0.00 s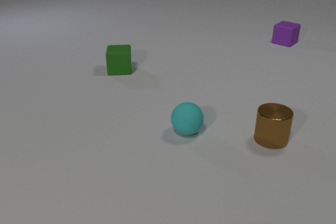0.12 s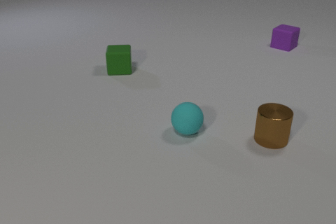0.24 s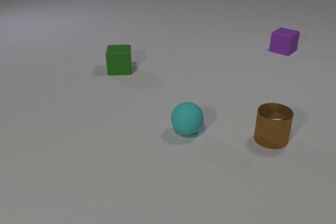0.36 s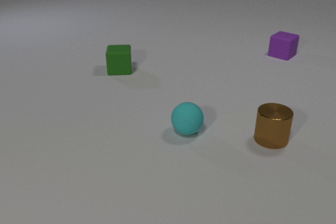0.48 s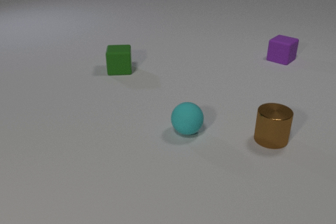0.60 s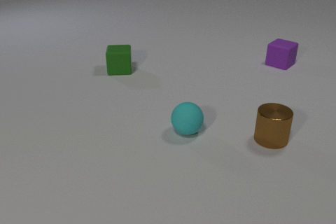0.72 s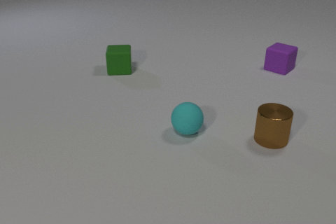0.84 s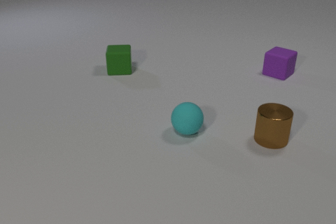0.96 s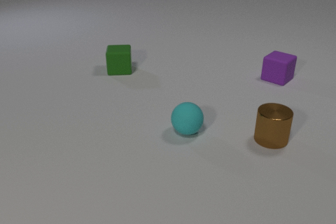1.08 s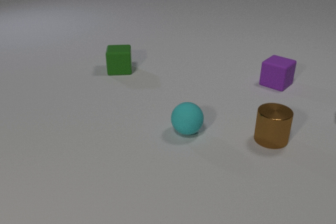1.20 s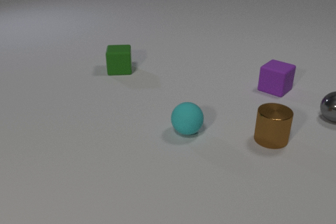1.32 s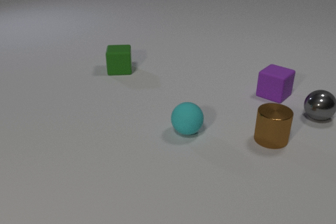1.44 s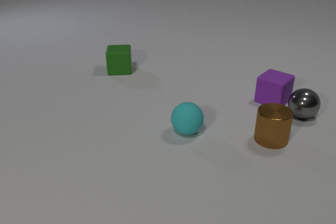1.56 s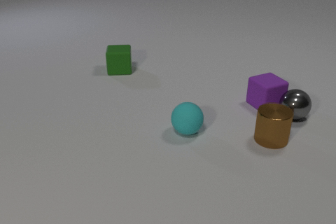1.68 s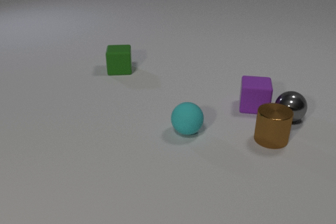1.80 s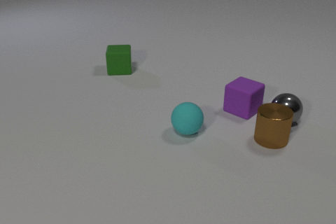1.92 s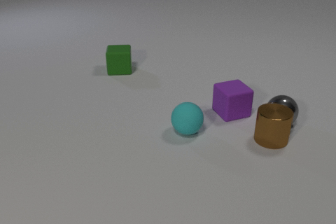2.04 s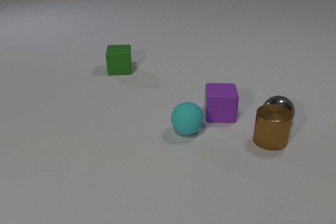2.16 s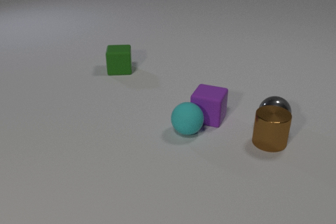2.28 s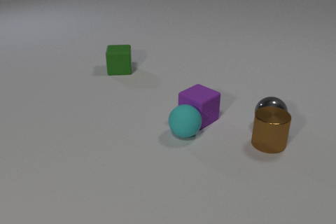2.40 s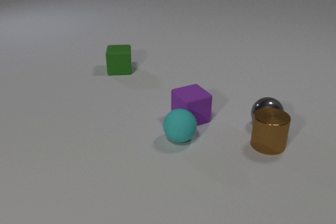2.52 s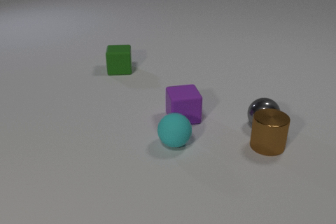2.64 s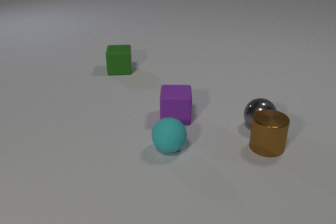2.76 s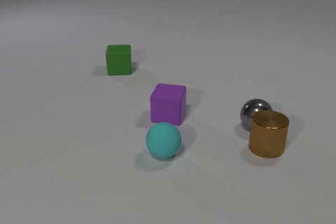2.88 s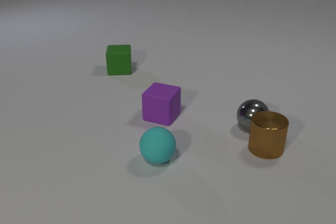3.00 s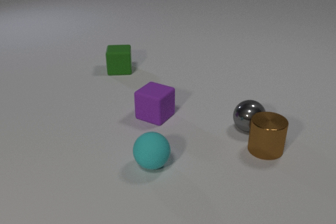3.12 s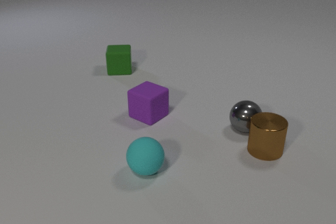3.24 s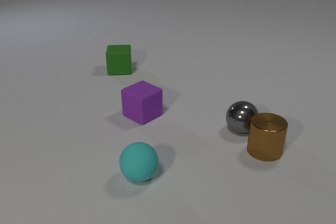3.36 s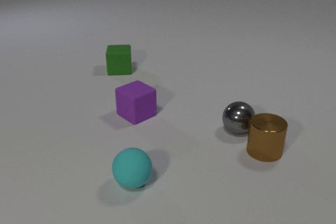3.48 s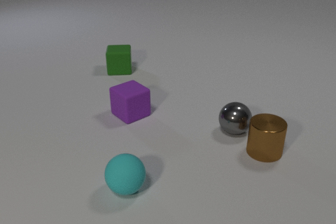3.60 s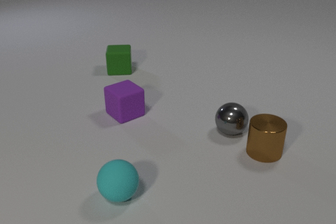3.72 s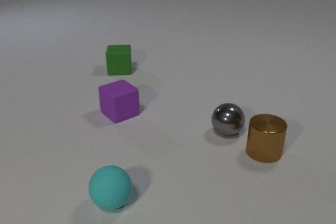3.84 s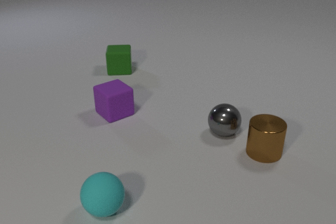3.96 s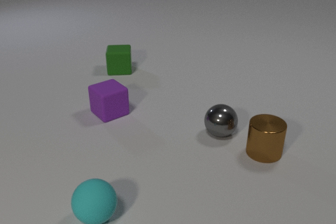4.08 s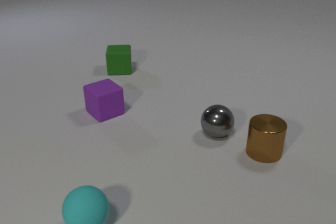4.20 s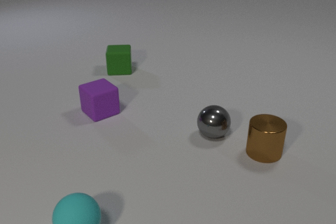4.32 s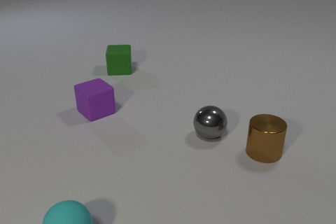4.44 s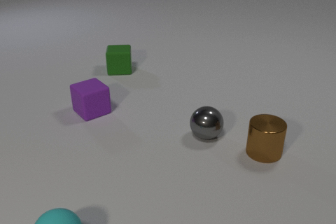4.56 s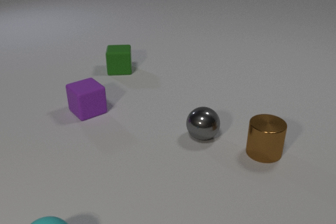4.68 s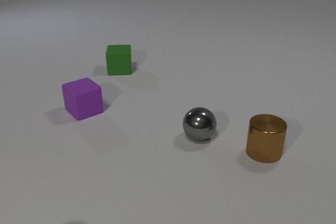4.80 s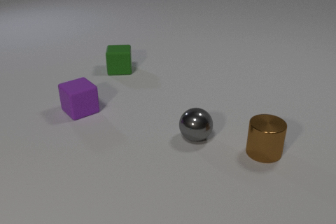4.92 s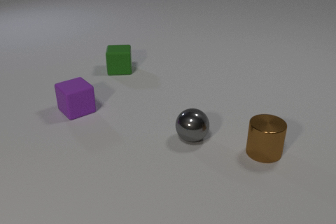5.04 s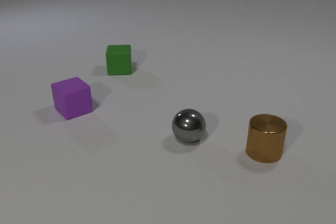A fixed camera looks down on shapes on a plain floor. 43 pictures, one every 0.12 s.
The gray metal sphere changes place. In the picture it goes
to the left.
0.00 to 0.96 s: The purple rubber cube slides toward the camera.
0.96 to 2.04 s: The purple rubber cube slides toward the camera and to the left. The gray metal sphere comes in at the right edge, rolls to the left and toward the camera. The purple rubber cube and the gray metal sphere collide. The gray metal sphere and the brown metal cylinder collide.
2.04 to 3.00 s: The purple rubber cube slides to the left. The gray metal sphere rolls to the left and toward the camera. The cyan rubber sphere rolls toward the camera and to the left. The brown metal cylinder slides toward the camera. The purple rubber cube and the cyan rubber sphere collide.
3.00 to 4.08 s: The purple rubber cube slides to the left. The gray metal sphere rolls to the left and toward the camera. The cyan rubber sphere rolls toward the camera and to the left.
4.08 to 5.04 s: The purple rubber cube slides to the left. The gray metal sphere rolls to the left and toward the camera. The cyan rubber sphere rolls to the left and toward the camera, leaves at the bottom edge.
How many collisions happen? 3.
How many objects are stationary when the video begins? 3.
What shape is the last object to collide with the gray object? cylinder.
